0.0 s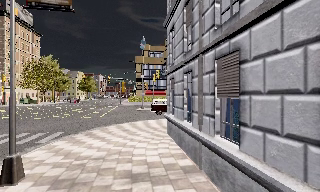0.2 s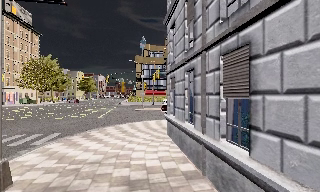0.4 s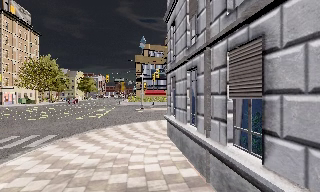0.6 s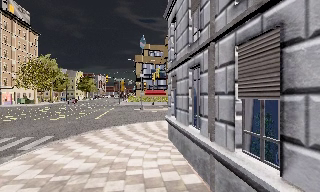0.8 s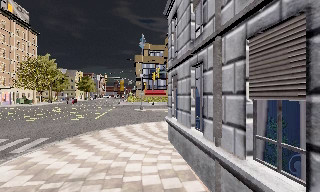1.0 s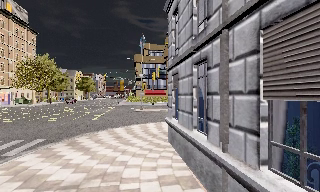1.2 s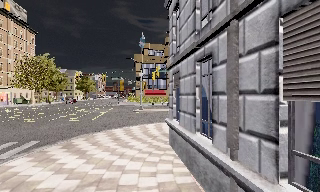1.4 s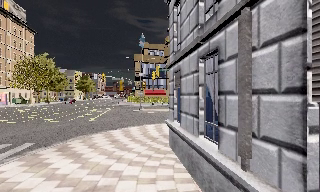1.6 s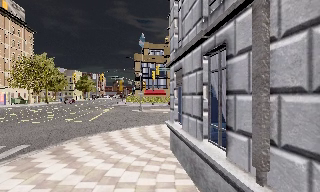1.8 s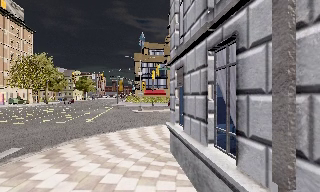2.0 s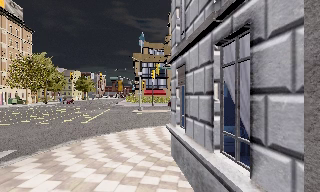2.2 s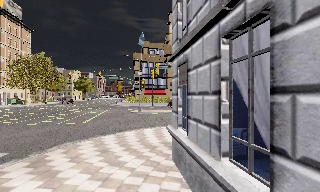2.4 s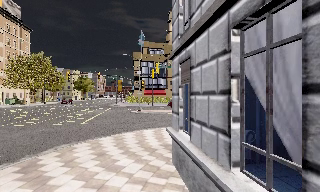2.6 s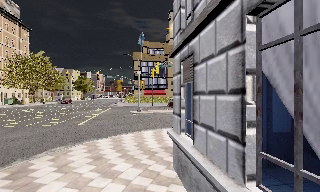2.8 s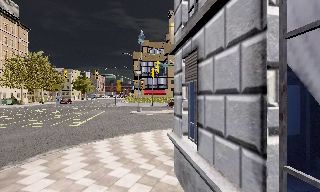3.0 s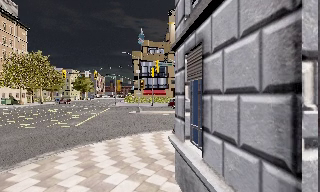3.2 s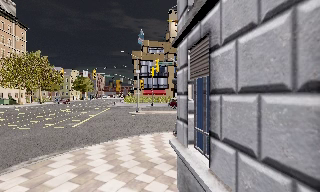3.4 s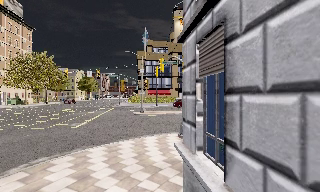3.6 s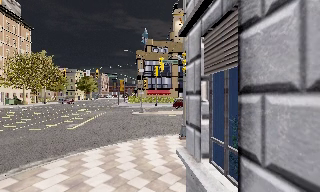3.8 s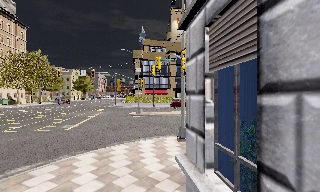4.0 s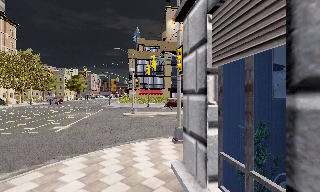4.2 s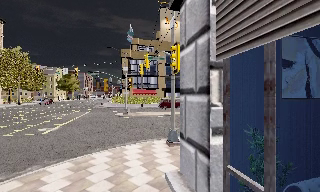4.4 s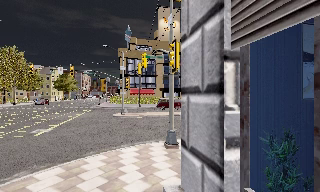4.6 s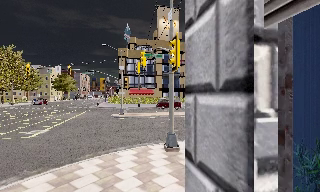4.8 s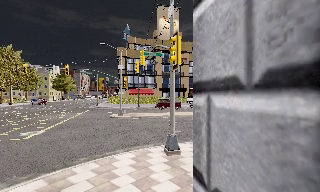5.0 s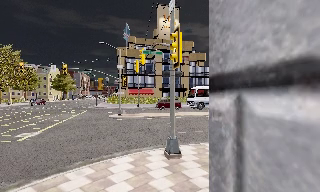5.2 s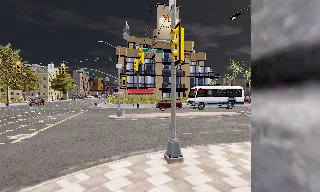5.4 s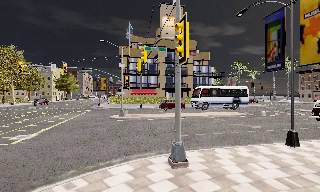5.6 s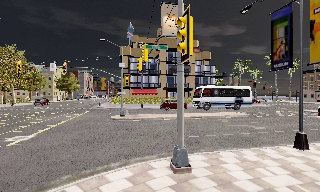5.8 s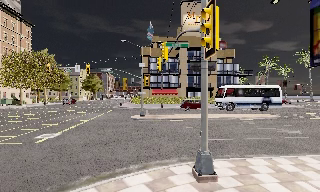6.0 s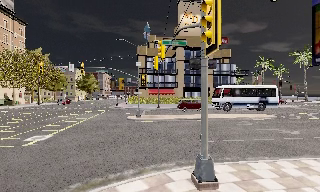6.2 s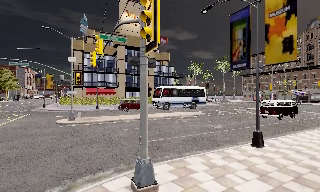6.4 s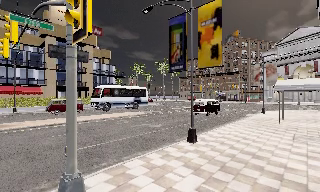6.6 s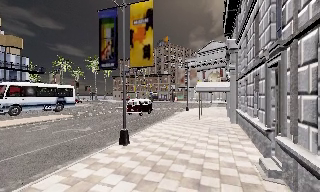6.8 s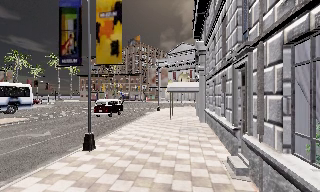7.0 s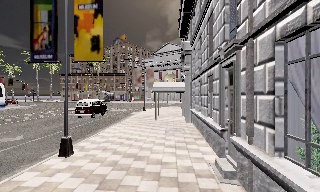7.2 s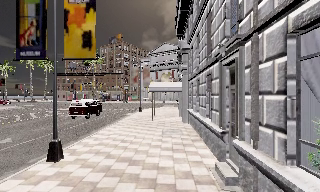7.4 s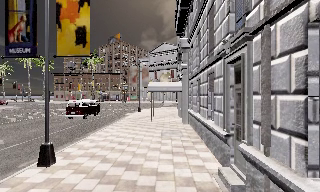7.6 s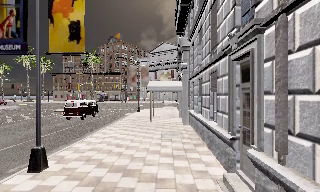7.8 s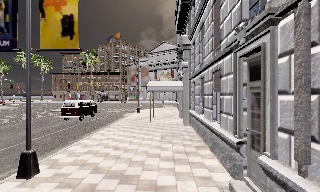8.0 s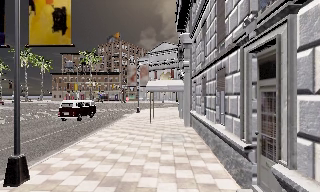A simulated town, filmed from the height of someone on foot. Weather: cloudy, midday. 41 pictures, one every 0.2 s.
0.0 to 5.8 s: The camera travels forward, about 10 m, so what stands in front looms larger.
5.8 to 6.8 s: The camera pans to its right, which is clockwise from overhead, by about 75 degrees. It travels forward, about 2 m.
6.8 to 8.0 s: The camera travels forward, about 2 m, so what stands in front looms larger.
The film runs forward here.
